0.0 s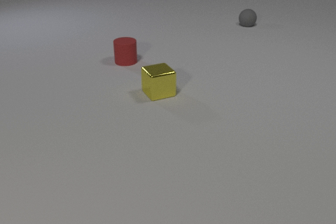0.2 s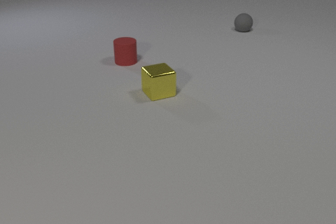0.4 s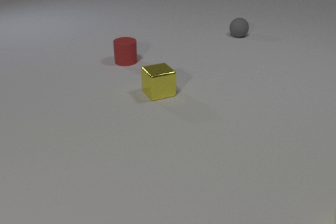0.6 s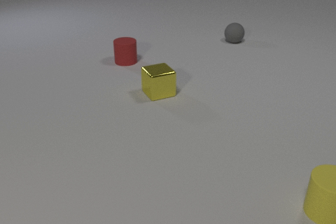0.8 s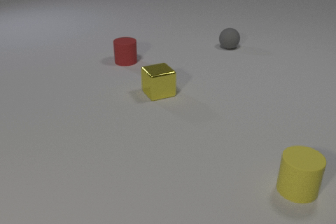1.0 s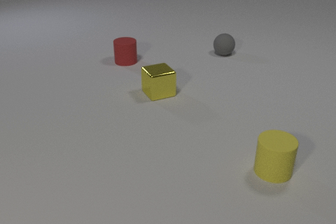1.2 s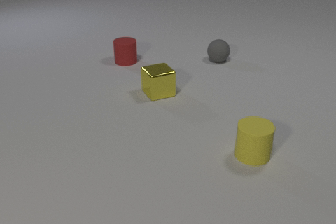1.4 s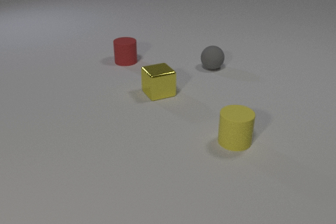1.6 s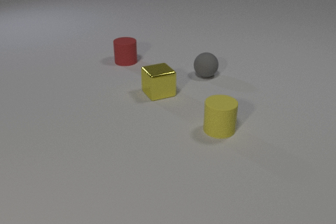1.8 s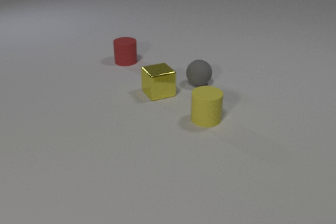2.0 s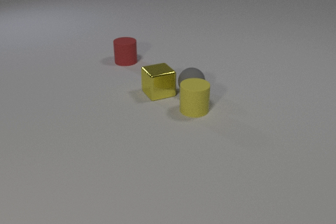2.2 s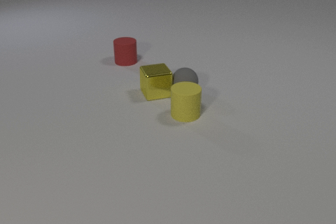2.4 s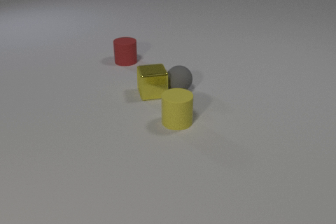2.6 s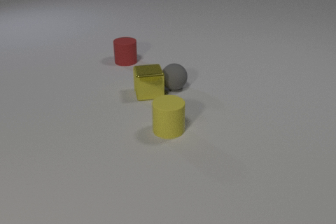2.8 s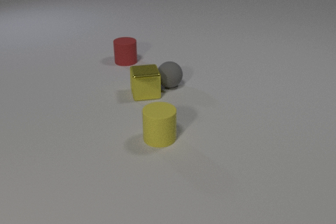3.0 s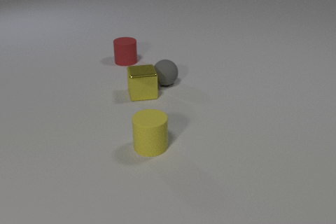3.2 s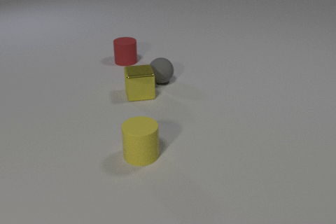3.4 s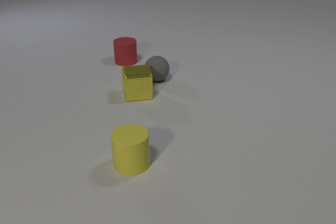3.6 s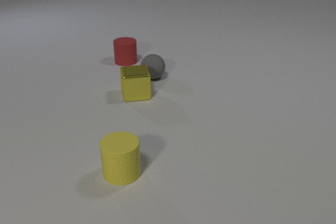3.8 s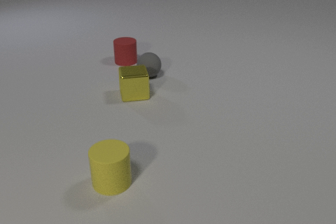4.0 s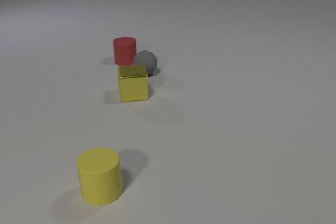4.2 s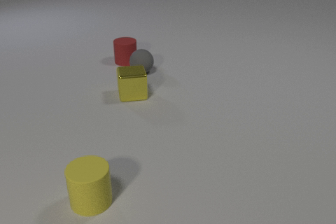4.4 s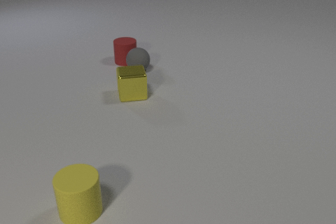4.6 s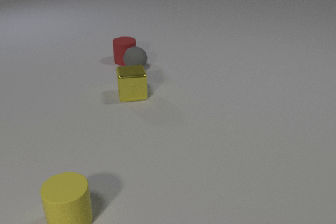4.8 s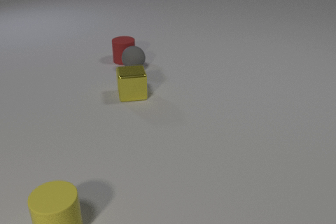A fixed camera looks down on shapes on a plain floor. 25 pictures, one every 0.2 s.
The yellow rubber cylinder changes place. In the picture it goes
to the left.
0.0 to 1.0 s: The yellow rubber cylinder comes in at the right edge, slides to the left and away from the camera. The gray rubber sphere rolls toward the camera.
1.0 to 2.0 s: The yellow rubber cylinder slides away from the camera and to the left. The gray rubber sphere rolls toward the camera.
2.0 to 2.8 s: The yellow rubber cylinder slides toward the camera and to the left. The gray rubber sphere rolls to the left and away from the camera. The yellow metal cube slides to the left. The gray rubber sphere and the yellow metal cube collide. The yellow rubber cylinder and the gray rubber sphere collide.
2.8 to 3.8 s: The yellow rubber cylinder slides toward the camera and to the left. The gray rubber sphere rolls away from the camera and to the left. The yellow metal cube slides to the left.
3.8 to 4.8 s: The yellow rubber cylinder slides toward the camera and to the left. The gray rubber sphere rolls away from the camera and to the left. The gray rubber sphere and the red rubber cylinder collide.
How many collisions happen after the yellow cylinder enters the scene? 3.
What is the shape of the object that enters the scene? cylinder.
What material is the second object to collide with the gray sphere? rubber.
